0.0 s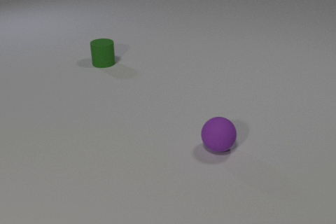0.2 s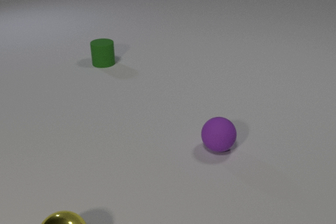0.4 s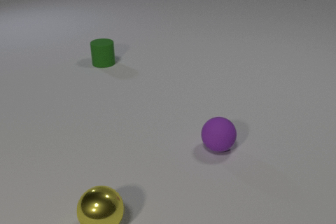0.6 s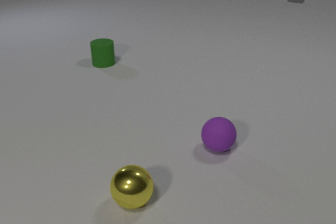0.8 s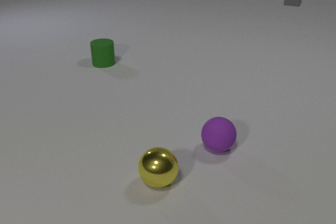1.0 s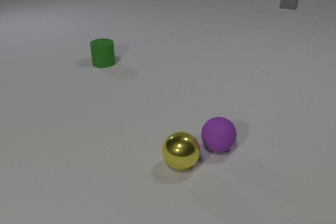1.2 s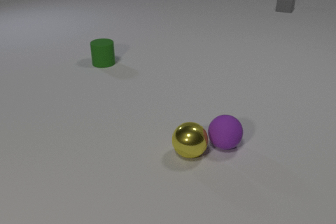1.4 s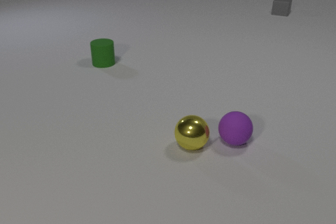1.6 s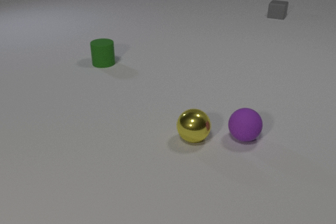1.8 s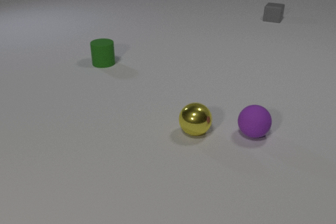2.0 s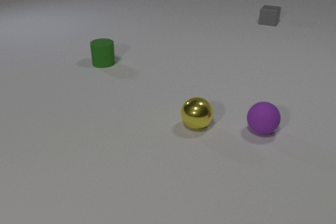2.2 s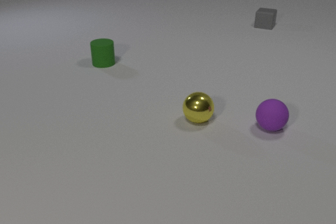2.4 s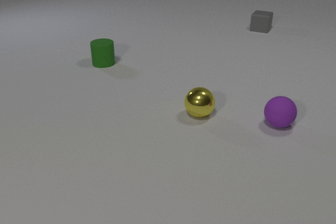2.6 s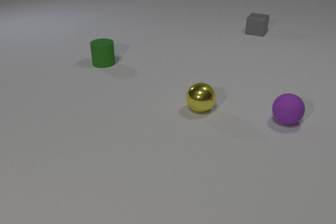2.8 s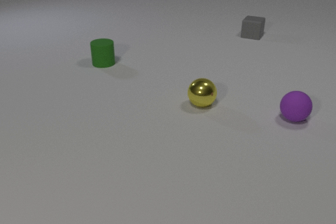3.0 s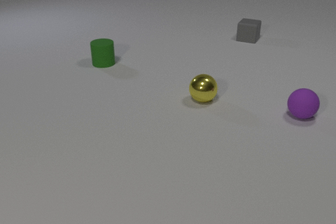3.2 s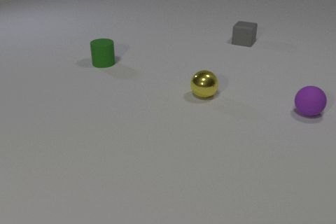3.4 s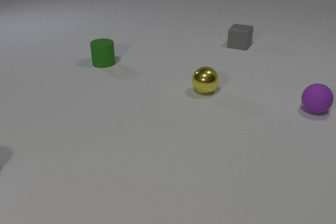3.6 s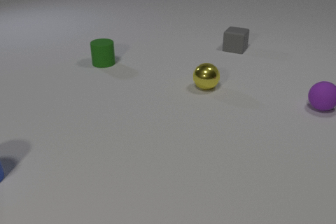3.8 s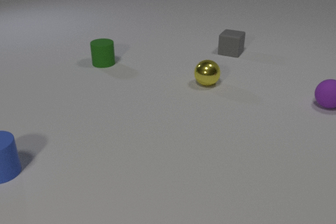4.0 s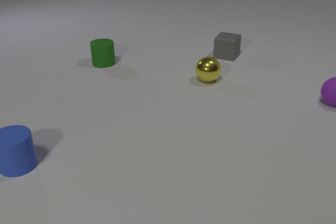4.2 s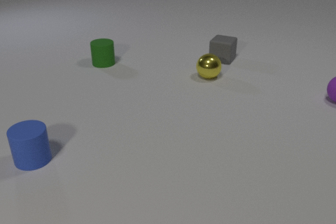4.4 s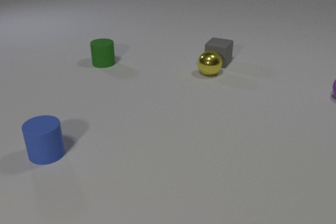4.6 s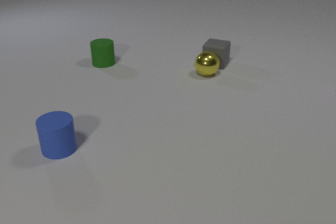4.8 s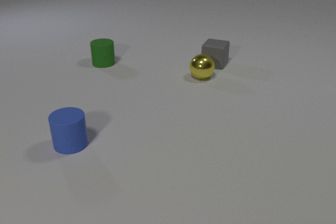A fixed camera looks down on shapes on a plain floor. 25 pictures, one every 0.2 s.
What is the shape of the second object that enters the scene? cube.
How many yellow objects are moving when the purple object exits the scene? 1.
How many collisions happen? 2.
0.0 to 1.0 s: The yellow metal sphere comes in at the bottom edge, rolls to the right and away from the camera. The gray rubber cube comes in at the top edge, slides toward the camera.
1.0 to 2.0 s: The yellow metal sphere rolls away from the camera. The purple rubber sphere rolls to the right and away from the camera. The gray rubber cube slides toward the camera. The yellow metal sphere and the purple rubber sphere collide.
2.0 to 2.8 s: The yellow metal sphere rolls away from the camera. The purple rubber sphere rolls away from the camera and to the right. The gray rubber cube slides toward the camera.
2.8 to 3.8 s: The yellow metal sphere rolls away from the camera. The purple rubber sphere rolls away from the camera and to the right. The gray rubber cube slides toward the camera. The blue rubber cylinder comes in at the left edge, slides to the right.
3.8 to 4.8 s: The yellow metal sphere rolls away from the camera. The purple rubber sphere rolls away from the camera and to the right, leaves at the right edge. The gray rubber cube slides toward the camera and to the left. The blue rubber cylinder slides to the right. The yellow metal sphere and the gray rubber cube collide.
